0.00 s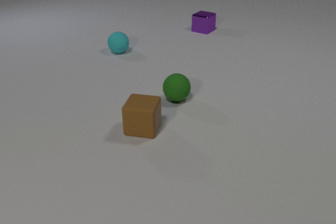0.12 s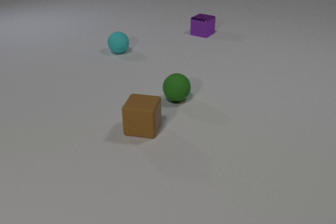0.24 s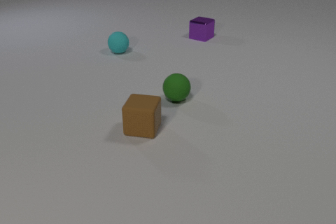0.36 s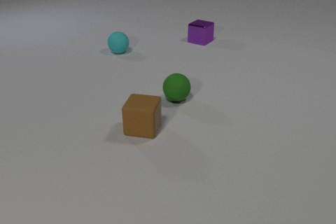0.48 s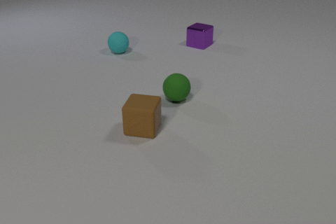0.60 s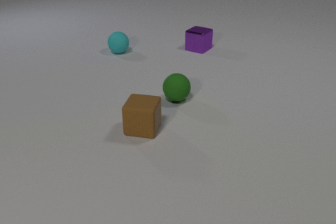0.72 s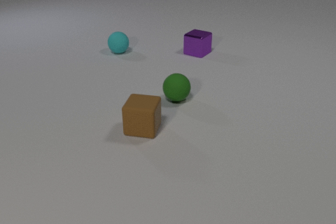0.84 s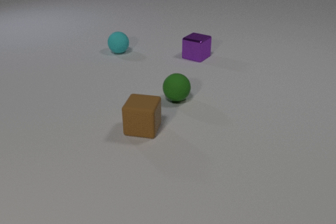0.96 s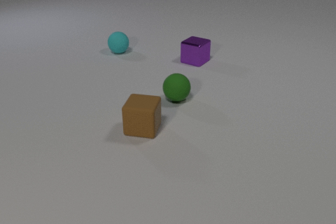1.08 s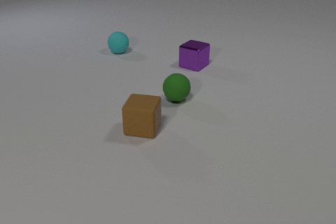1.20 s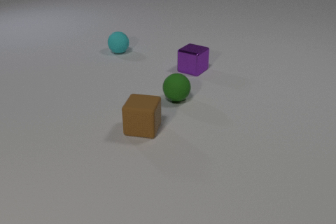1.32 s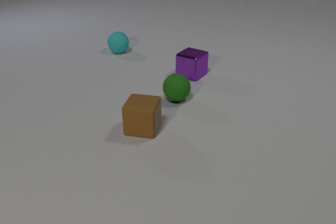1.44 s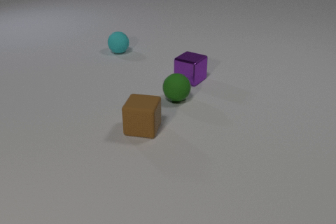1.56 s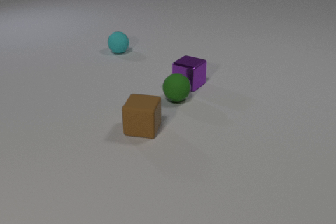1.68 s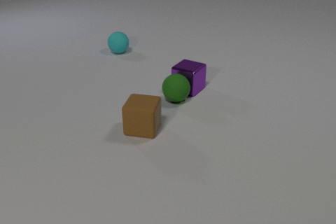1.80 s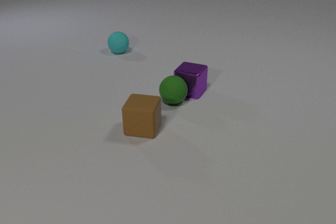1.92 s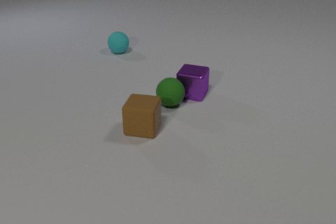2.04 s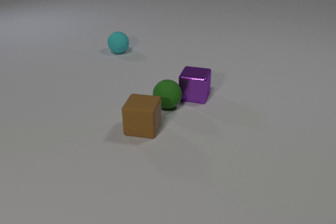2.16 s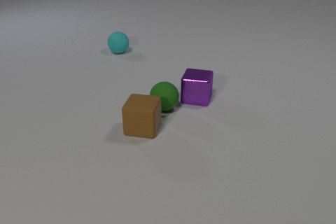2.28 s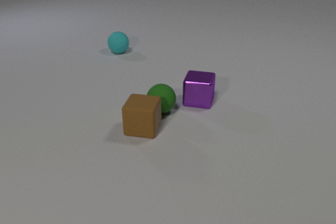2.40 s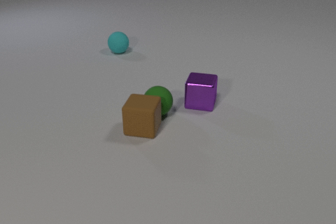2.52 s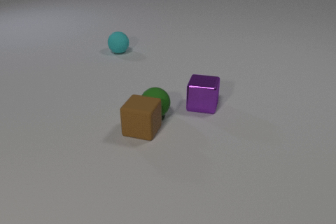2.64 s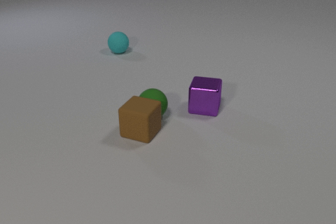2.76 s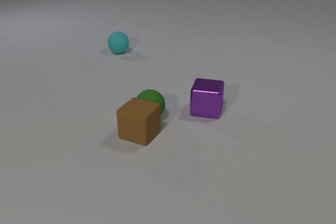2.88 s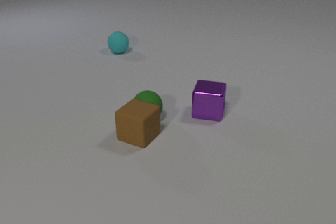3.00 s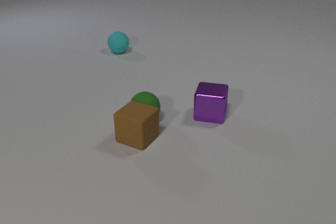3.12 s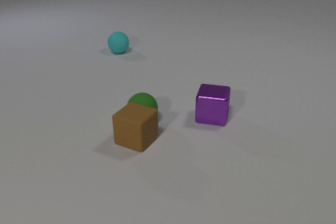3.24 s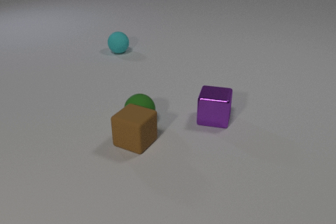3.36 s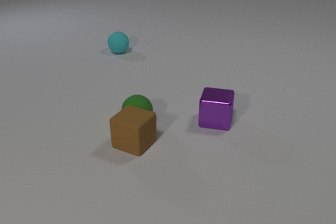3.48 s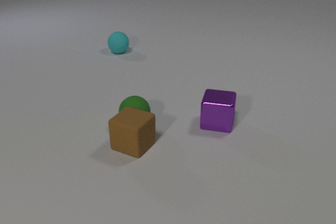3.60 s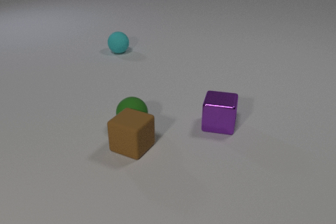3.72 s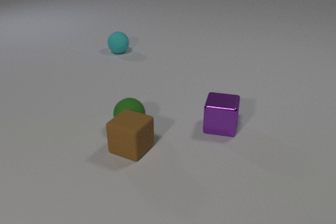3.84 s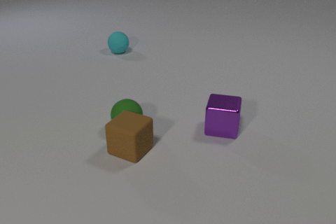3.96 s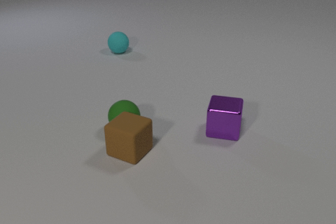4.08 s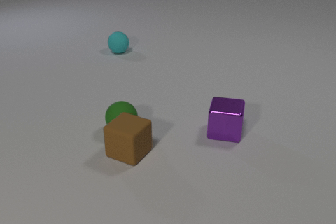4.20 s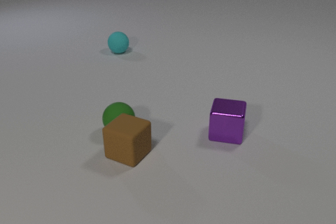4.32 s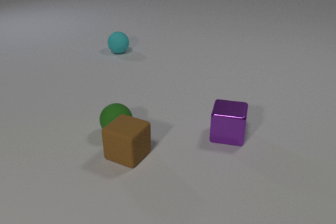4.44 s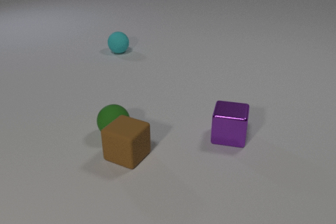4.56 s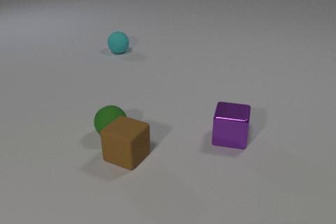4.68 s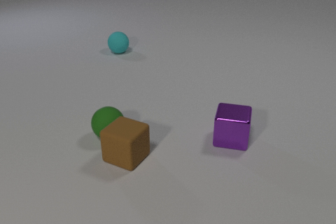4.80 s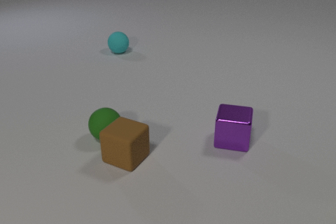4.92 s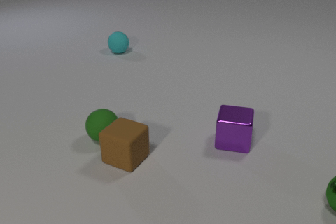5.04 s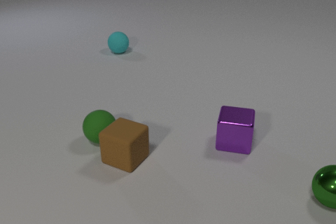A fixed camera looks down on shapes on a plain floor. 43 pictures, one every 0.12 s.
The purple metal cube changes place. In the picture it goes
toward the camera.
0.00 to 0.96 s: The purple metal cube slides toward the camera.
0.96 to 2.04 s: The purple metal cube slides toward the camera. The green rubber sphere rolls toward the camera and to the left. The purple metal cube and the green rubber sphere collide.
2.04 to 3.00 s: The purple metal cube slides toward the camera and to the right. The green rubber sphere rolls toward the camera and to the left. The brown rubber cube slides toward the camera. The green rubber sphere and the brown rubber cube collide.
3.00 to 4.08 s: The purple metal cube slides toward the camera and to the right. The green rubber sphere rolls to the left and toward the camera. The brown rubber cube slides toward the camera.
4.08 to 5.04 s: The purple metal cube slides toward the camera and to the right. The green rubber sphere rolls to the left and toward the camera. The green metal sphere comes in at the right edge, rolls to the left. The brown rubber cube slides toward the camera.
What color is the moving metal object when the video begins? purple.
How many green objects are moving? 2.
What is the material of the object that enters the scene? metal.
